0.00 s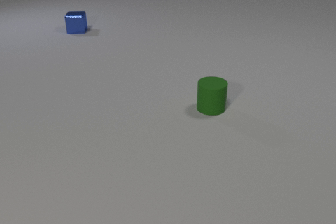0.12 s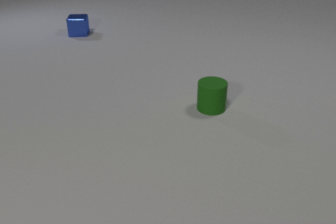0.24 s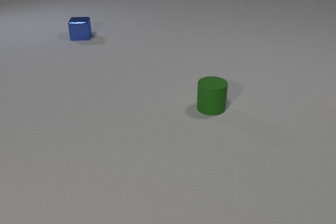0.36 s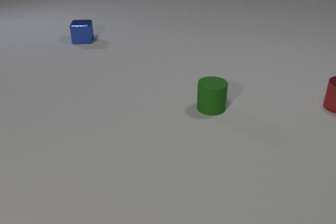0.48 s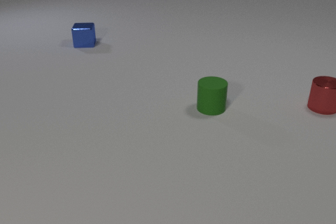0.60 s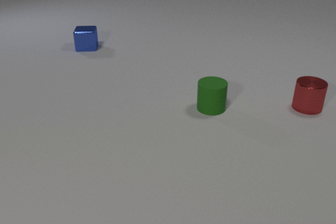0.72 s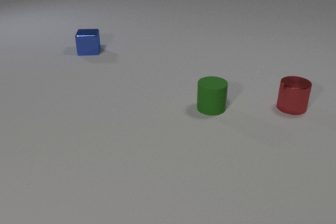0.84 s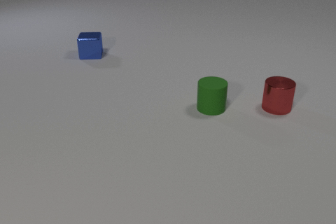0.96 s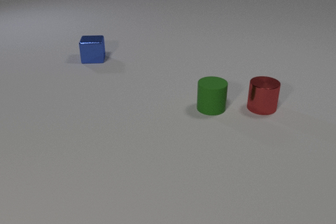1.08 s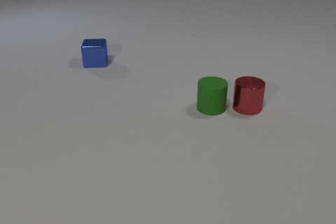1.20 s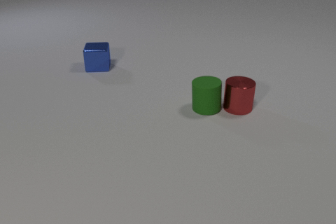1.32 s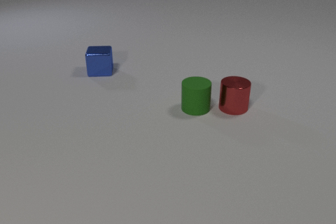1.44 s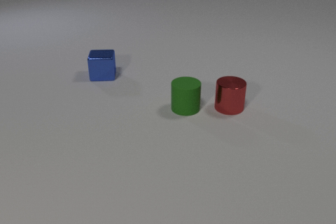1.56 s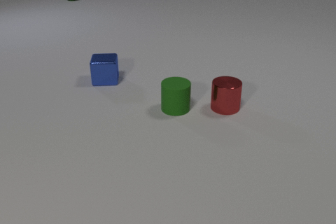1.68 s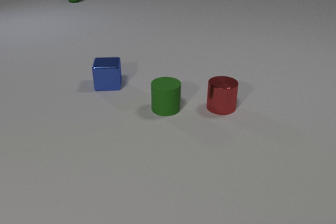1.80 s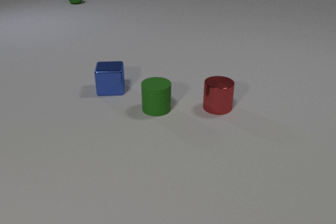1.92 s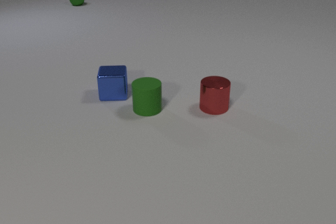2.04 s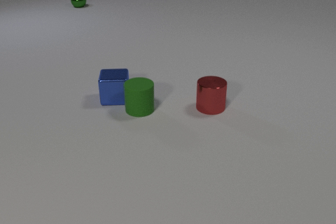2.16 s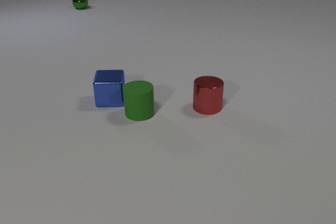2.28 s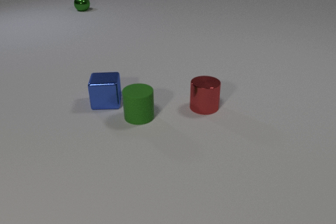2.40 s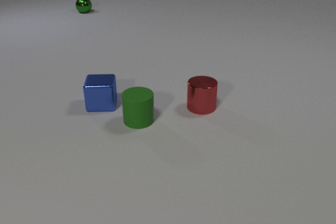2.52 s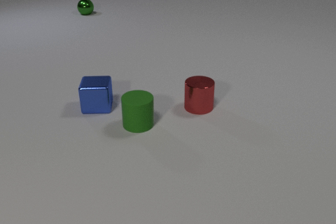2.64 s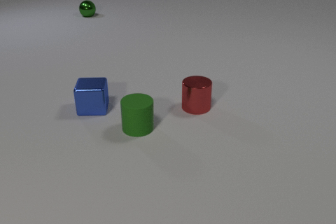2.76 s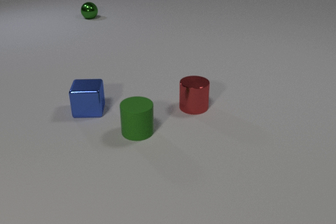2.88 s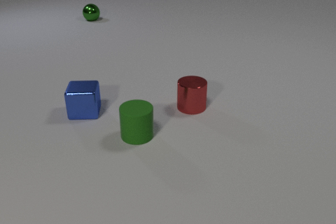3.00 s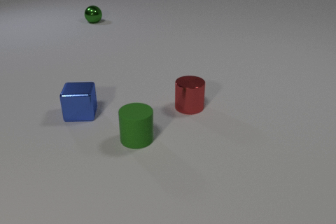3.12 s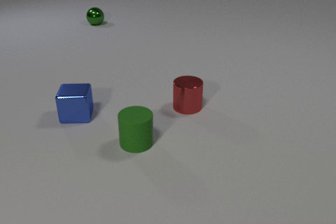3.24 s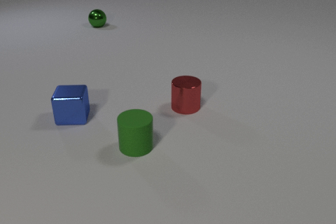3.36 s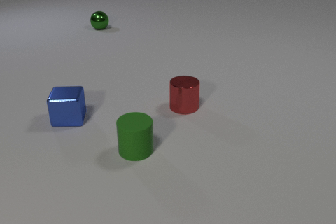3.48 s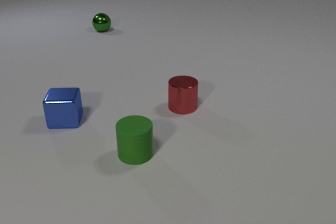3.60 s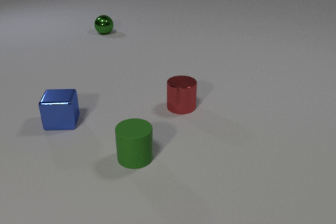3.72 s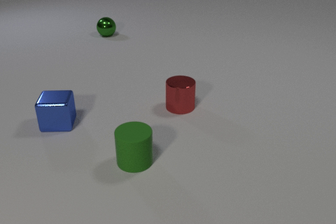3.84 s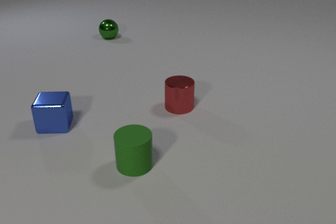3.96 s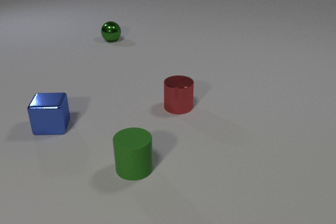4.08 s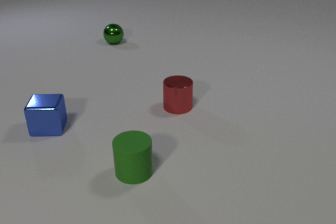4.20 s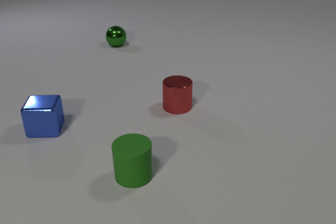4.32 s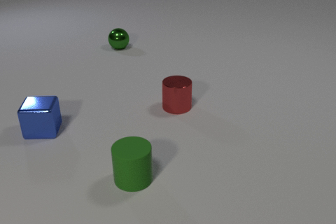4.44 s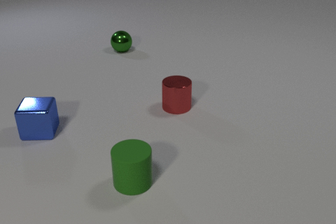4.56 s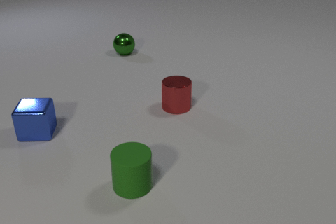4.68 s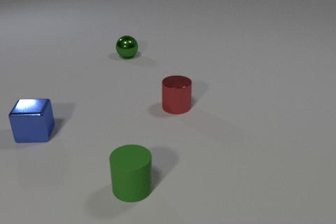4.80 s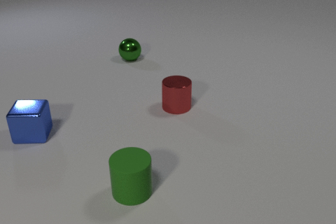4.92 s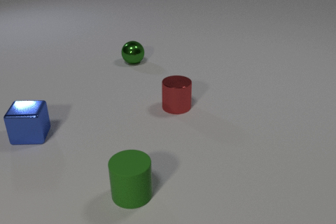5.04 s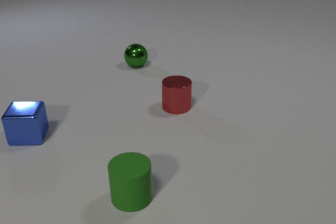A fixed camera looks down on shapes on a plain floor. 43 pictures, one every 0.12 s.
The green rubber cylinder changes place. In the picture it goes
toward the camera.
The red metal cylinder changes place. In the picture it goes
to the left.
0.00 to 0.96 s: The red metal cylinder comes in at the right edge, slides to the left. The blue metal cube slides toward the camera.
0.96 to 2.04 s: The red metal cylinder slides to the left. The green rubber cylinder slides to the left. The blue metal cube slides toward the camera. The green metal sphere comes in at the top edge, rolls toward the camera. The red metal cylinder and the green rubber cylinder collide. The green rubber cylinder and the blue metal cube collide.
2.04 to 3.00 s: The red metal cylinder slides to the left. The green rubber cylinder slides toward the camera. The blue metal cube slides to the left and toward the camera. The green metal sphere rolls toward the camera.
3.00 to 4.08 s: The red metal cylinder slides to the left. The green rubber cylinder slides toward the camera. The blue metal cube slides to the left and toward the camera. The green metal sphere rolls toward the camera.
4.08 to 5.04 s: The green rubber cylinder slides toward the camera. The blue metal cube slides to the left and toward the camera. The green metal sphere rolls toward the camera.
How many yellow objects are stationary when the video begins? 0.
How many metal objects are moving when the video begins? 1.
What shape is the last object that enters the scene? sphere.
